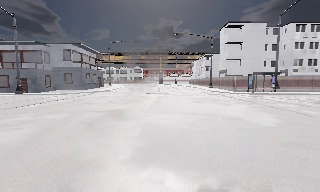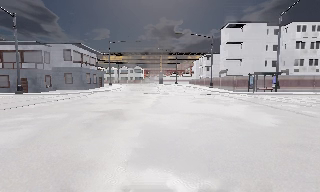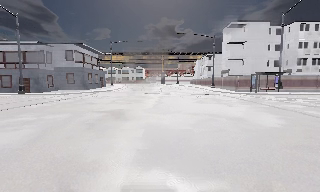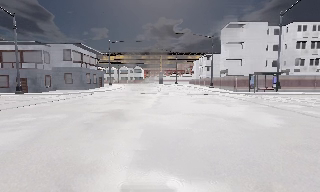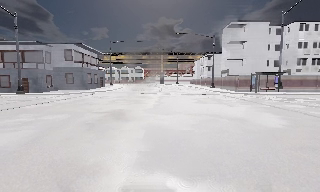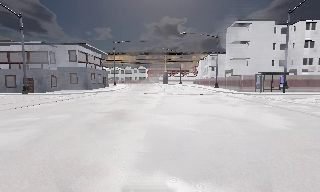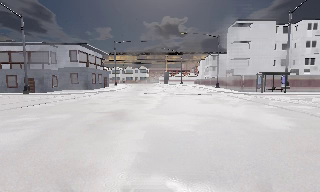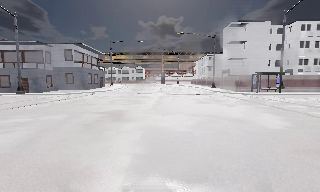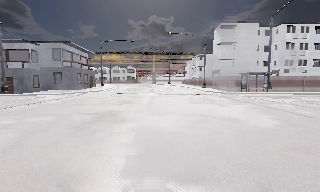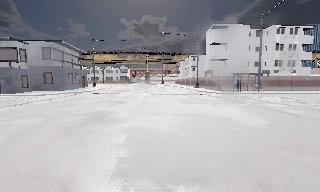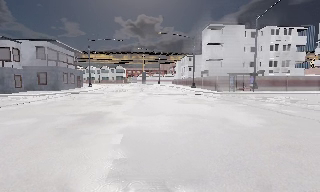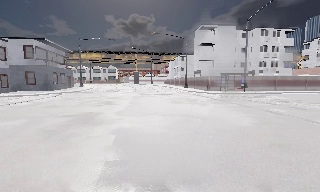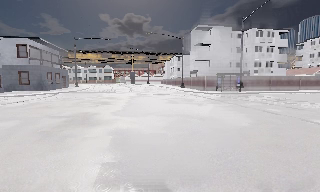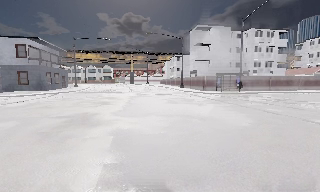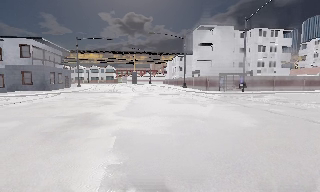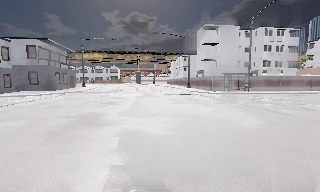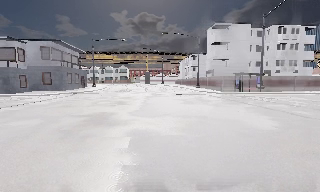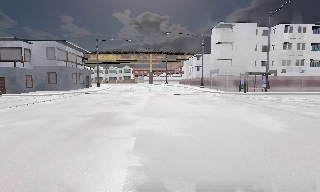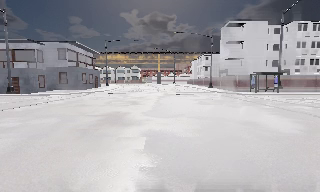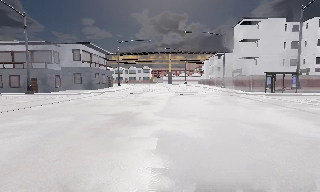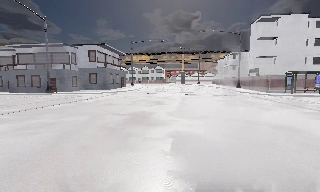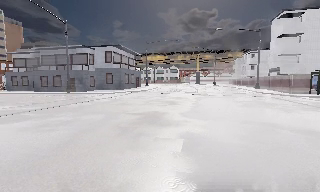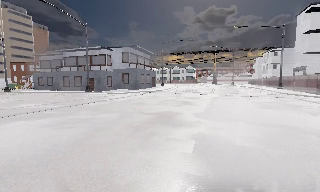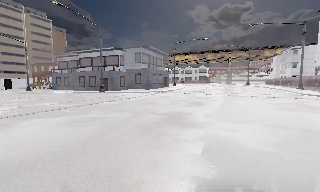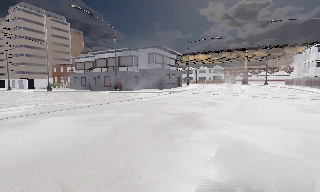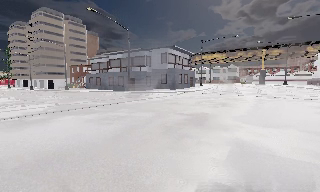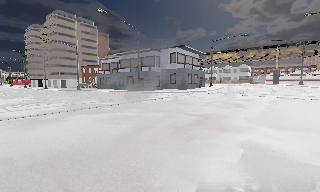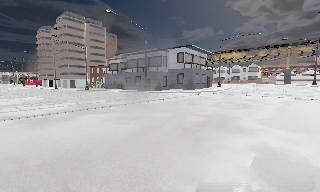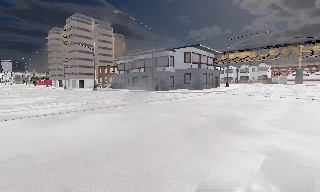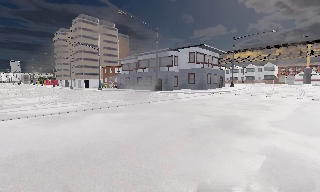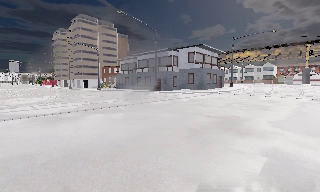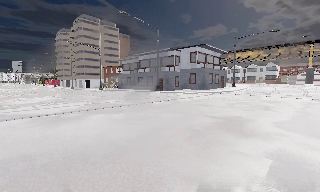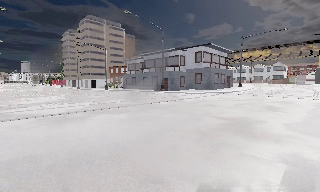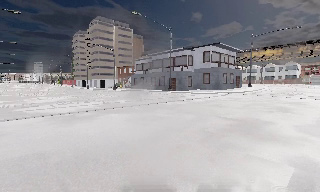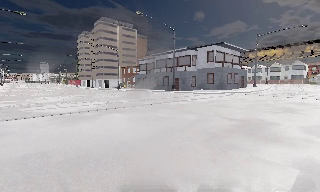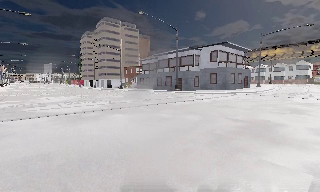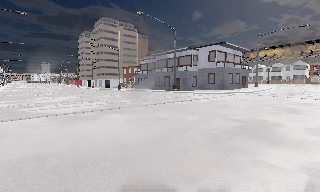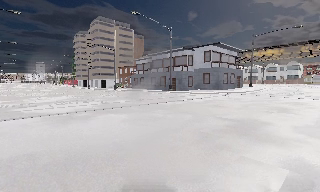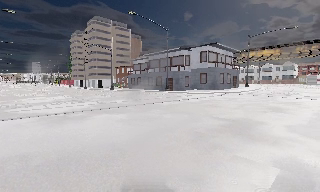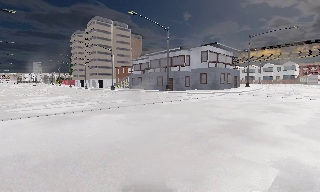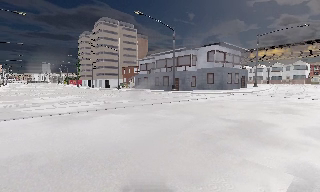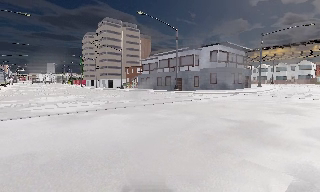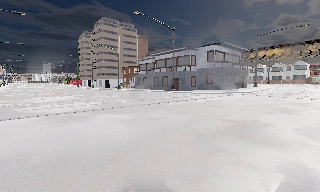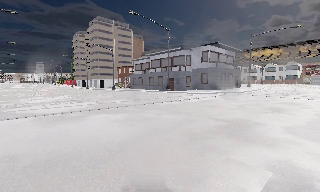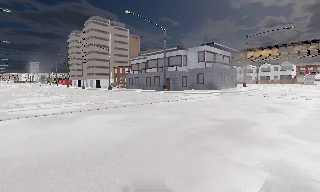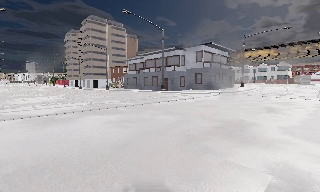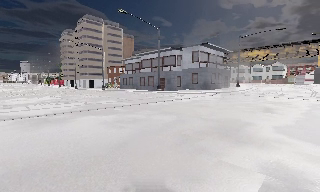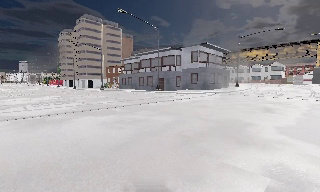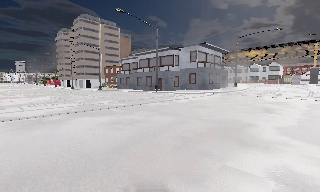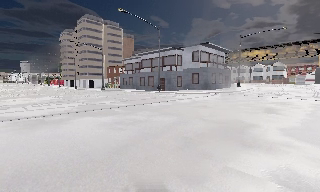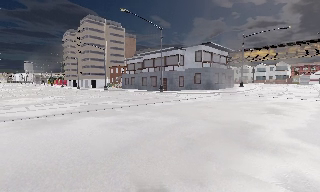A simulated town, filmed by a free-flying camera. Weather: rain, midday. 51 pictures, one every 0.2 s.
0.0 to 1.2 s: The camera shifts only a little, or ends up much as it began.
1.2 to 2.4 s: The scene slides to the left, as the camera pans about 10 degrees to its right.
2.4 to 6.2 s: The scene slides to the right, as the camera pans about 50 degrees to its left. It travels forward, about 1 m.
6.2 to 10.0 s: The camera travels forward and to its right, about 1 m, so what stands in front looms larger.
The film runs forward here.
